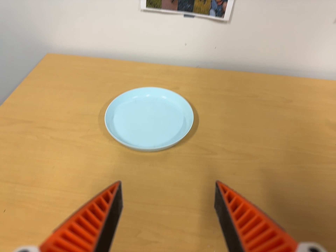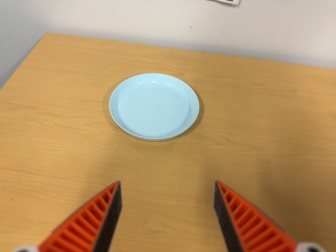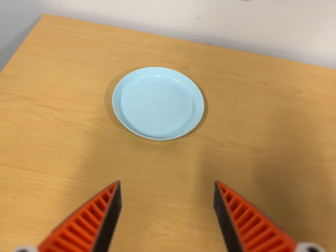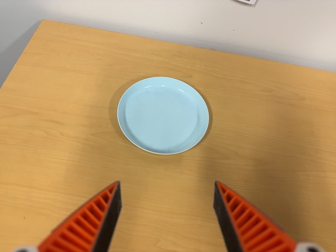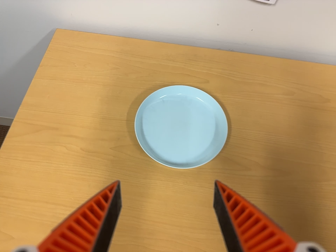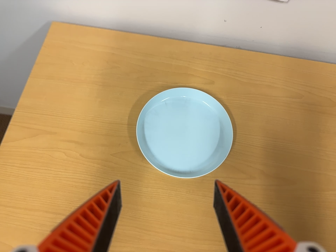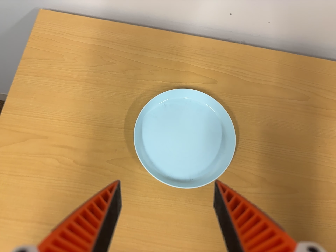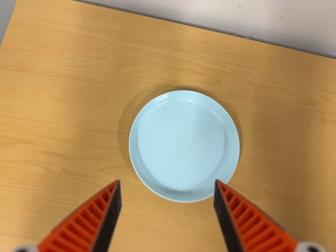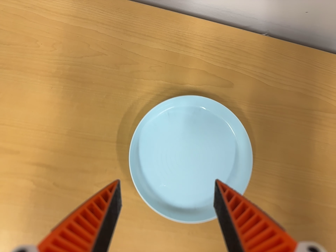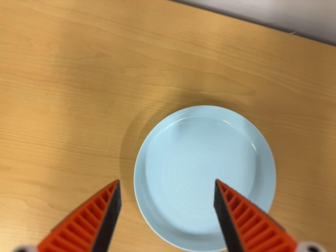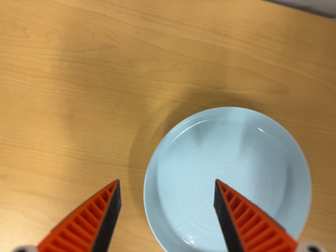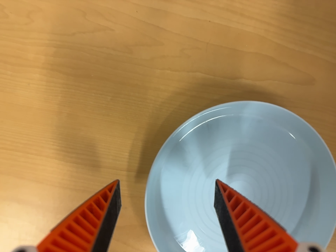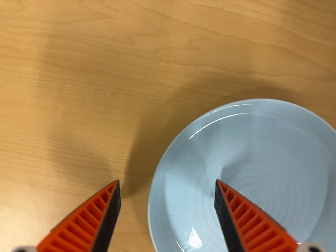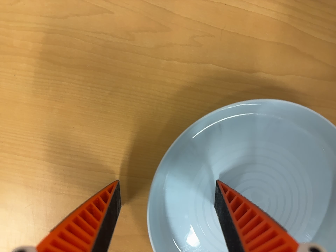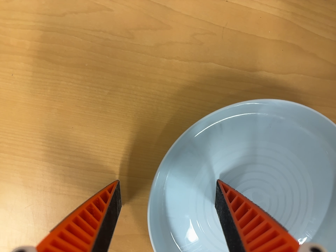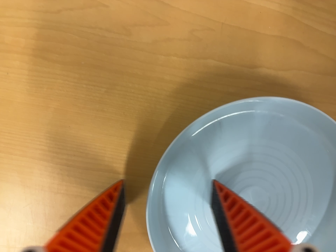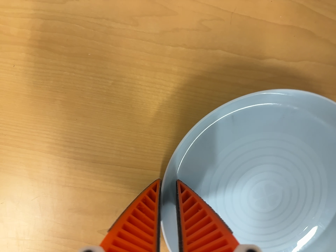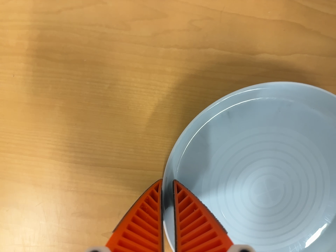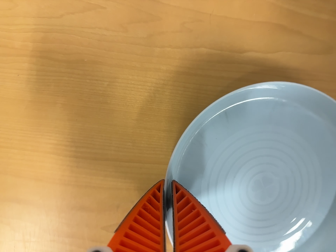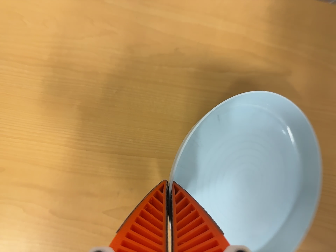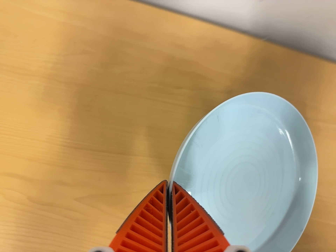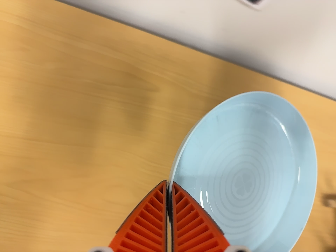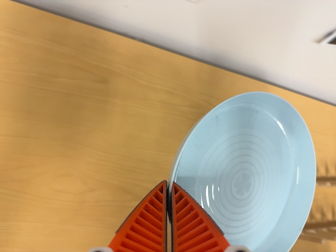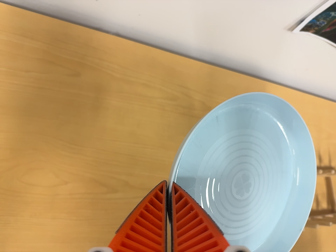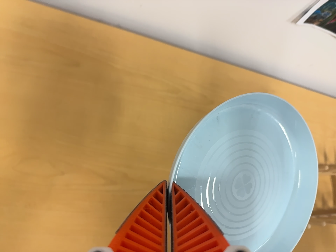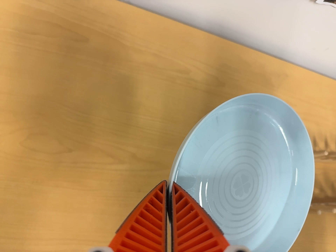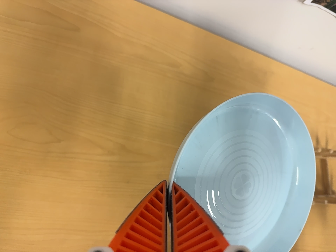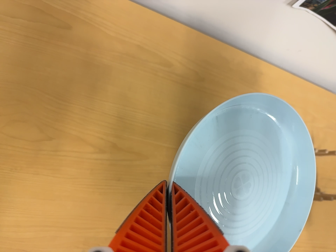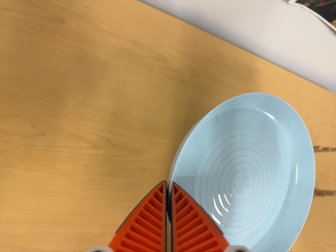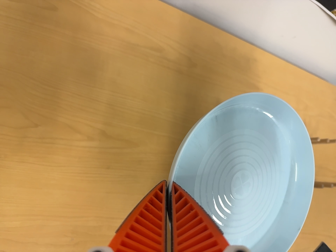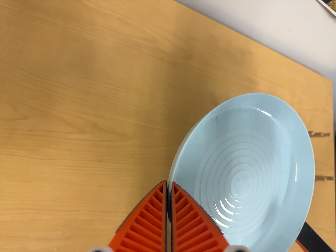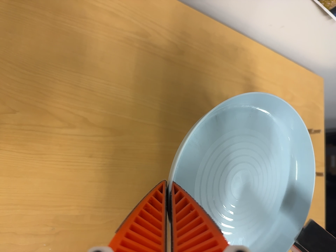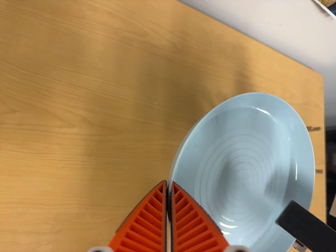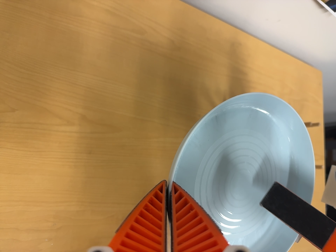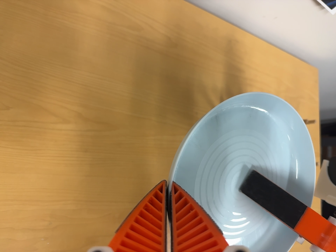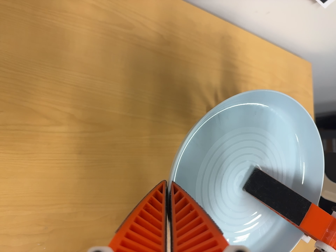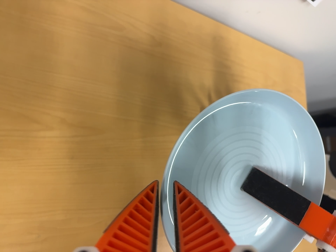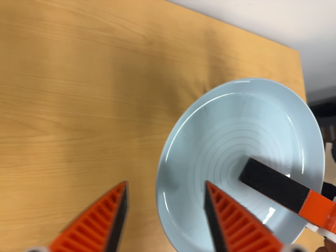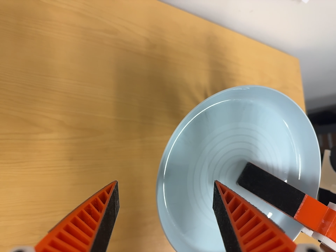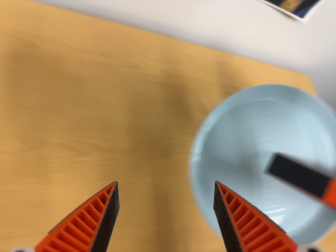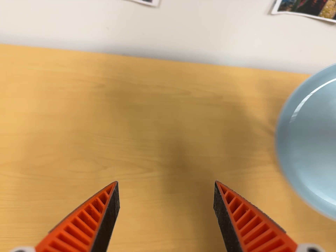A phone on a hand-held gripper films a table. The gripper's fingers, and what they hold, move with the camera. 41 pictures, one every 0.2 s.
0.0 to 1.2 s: The camera travels toward the top of its view, about 28 cm. Its aim tips toward the bottom of its view by about 25 degrees.
1.2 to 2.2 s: The camera travels forward and toward the top of its view, about 26 cm, so what stands in front looms larger. Its aim tips toward the bottom of its view by about 20 degrees.
2.2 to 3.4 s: The camera shifts only a little, or ends up much as it began.
3.4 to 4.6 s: The camera pans to its right by about 25 degrees. It travels backward, to its right and toward the bottom of its view, about 28 cm, so what stands in front gets smaller. Its aim tips toward the top of its view by about 20 degrees.
4.6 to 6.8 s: The camera travels toward the bottom of its view, about 6 cm, so close, fixed things drift upward. Its aim tips toward the bottom of its view by about 10 degrees, and the scene shifts upward.
6.8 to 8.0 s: The camera swings to its left by about 15 degrees, and the scene slides to the right. It travels toward the bottom of its view and backward, about 12 cm. Its aim tips toward the top of its view by about 20 degrees. It rolls about its line of sight by about 20 degrees, and the scene rotates counterclockwise.
The film runs forward here.
